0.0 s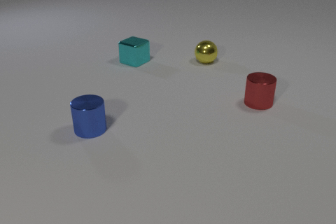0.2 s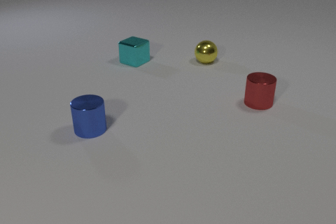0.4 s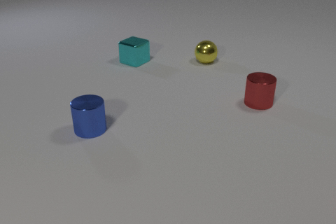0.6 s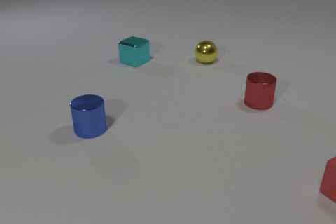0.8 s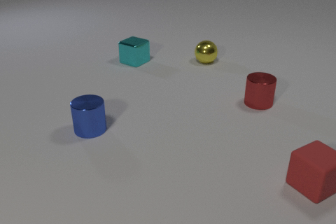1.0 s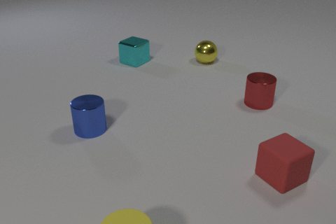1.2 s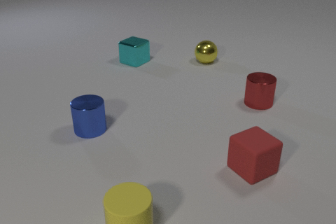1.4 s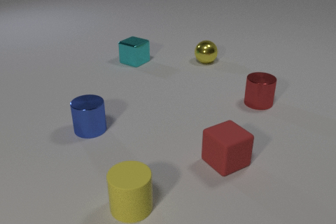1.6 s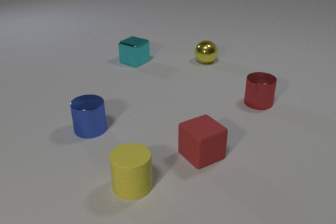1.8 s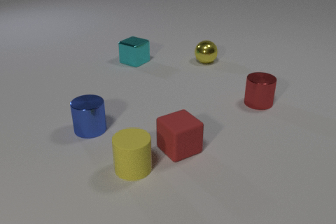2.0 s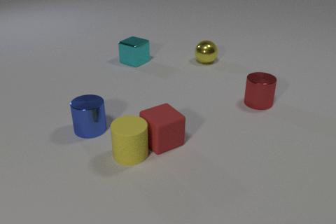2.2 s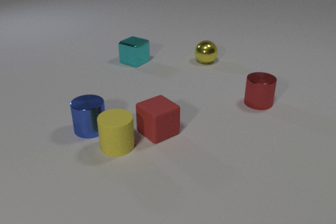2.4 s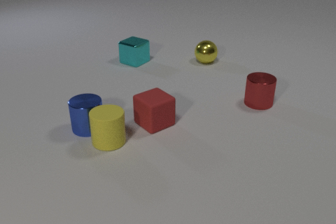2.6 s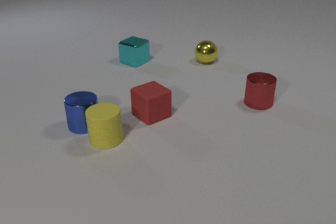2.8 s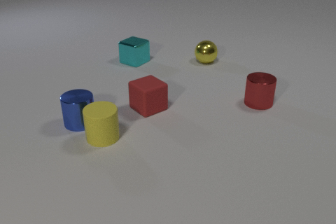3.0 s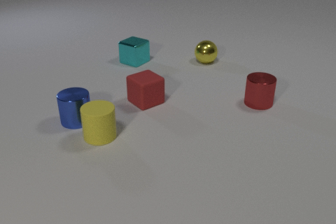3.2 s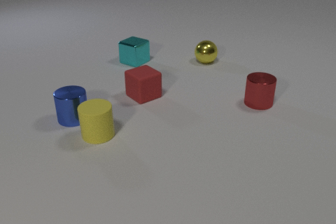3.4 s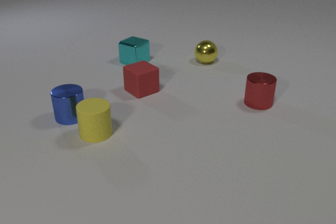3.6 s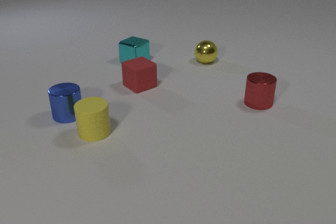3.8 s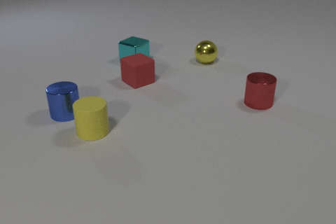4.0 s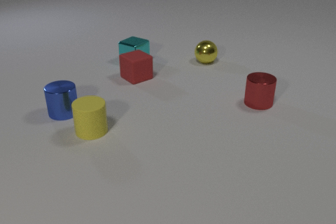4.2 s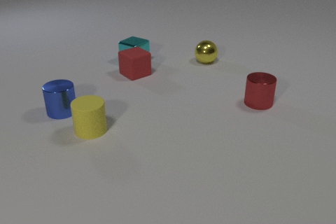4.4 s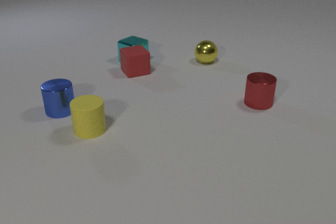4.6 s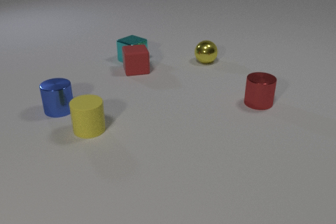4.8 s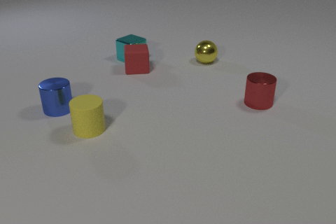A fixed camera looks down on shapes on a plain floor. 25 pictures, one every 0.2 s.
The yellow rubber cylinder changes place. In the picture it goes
away from the camera.
0.0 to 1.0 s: The red rubber cube comes in at the right edge, slides to the left. The yellow rubber cylinder comes in at the bottom edge, slides away from the camera.
1.0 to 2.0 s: The red rubber cube slides to the left. The yellow rubber cylinder slides away from the camera. The red rubber cube and the yellow rubber cylinder collide.
2.0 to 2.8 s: The red rubber cube slides away from the camera. The yellow rubber cylinder slides away from the camera and to the left. The blue metal cylinder slides away from the camera and to the left. The yellow rubber cylinder and the blue metal cylinder collide.
2.8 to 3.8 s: The red rubber cube slides away from the camera. The yellow rubber cylinder slides away from the camera and to the left. The blue metal cylinder slides away from the camera and to the left.
3.8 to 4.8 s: The red rubber cube slides away from the camera, spins clockwise seen from above by about 30 degrees, its near face sliding to the left. The blue metal cylinder slides away from the camera and to the left. The cyan metal cube slides away from the camera. The red rubber cube and the cyan metal cube collide.
Are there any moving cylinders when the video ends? yes.
What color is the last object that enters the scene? yellow.
What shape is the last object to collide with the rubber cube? cube.
